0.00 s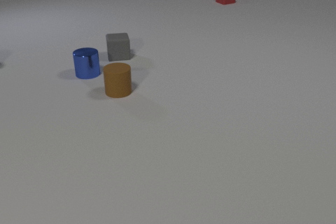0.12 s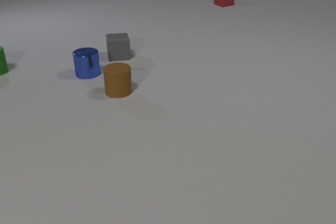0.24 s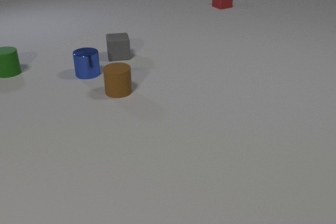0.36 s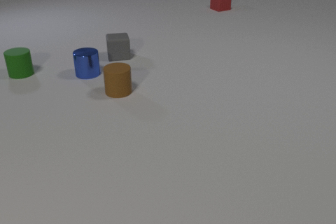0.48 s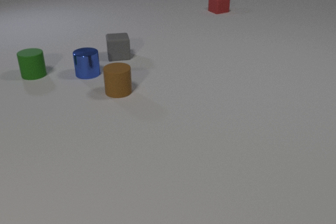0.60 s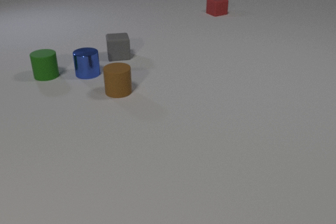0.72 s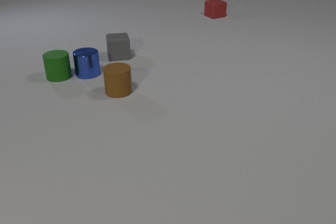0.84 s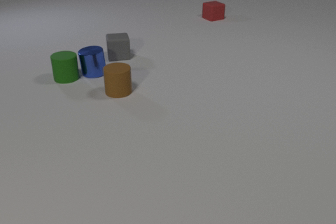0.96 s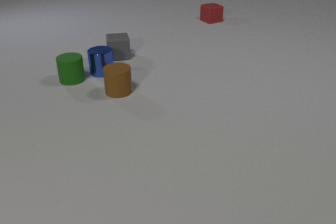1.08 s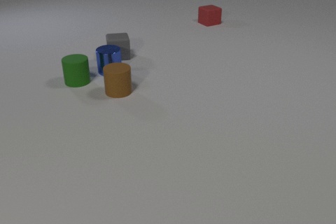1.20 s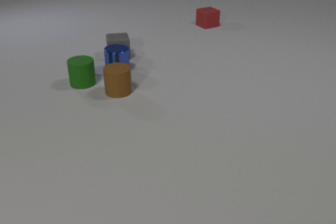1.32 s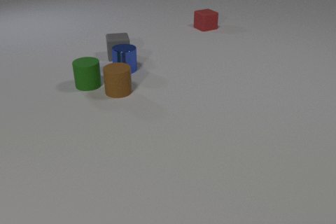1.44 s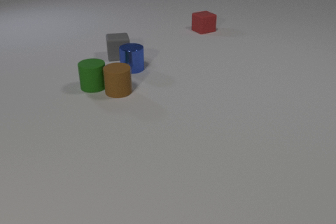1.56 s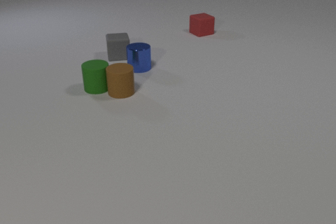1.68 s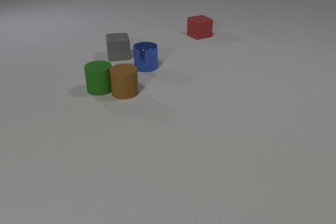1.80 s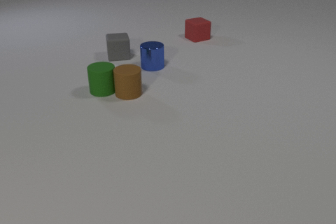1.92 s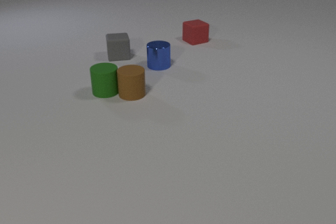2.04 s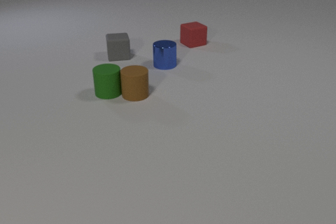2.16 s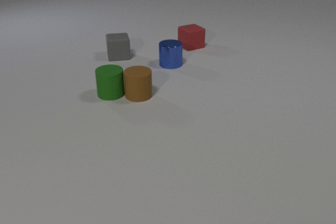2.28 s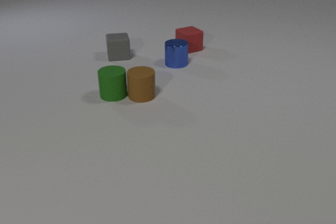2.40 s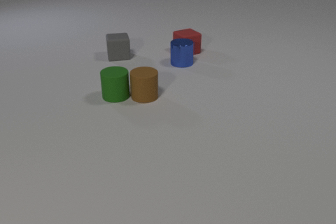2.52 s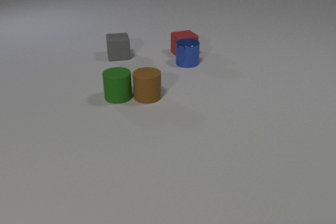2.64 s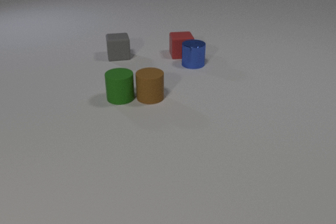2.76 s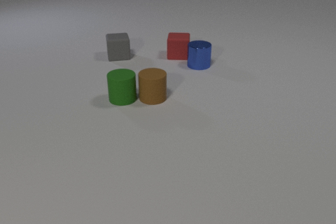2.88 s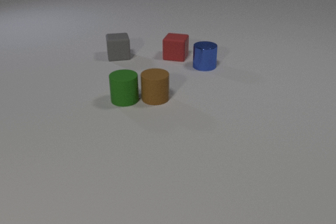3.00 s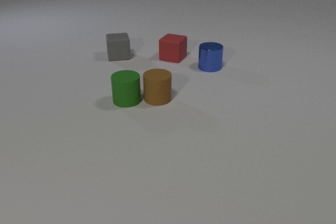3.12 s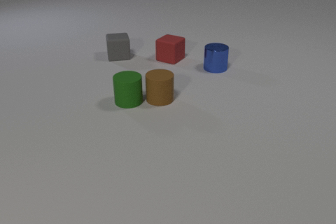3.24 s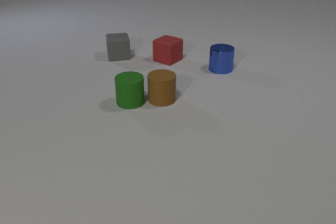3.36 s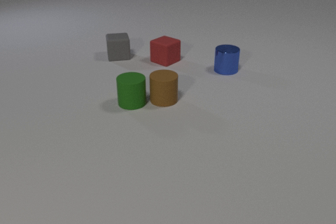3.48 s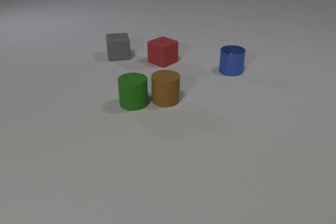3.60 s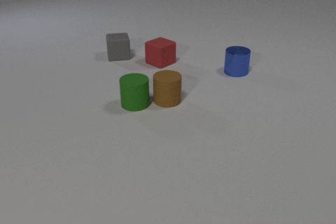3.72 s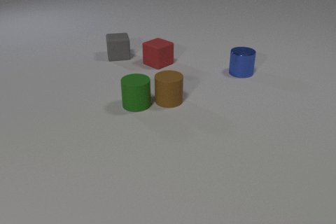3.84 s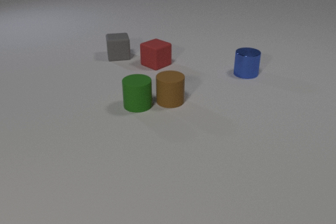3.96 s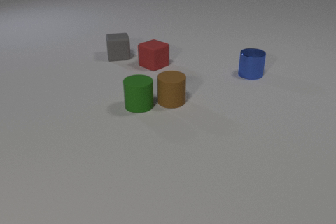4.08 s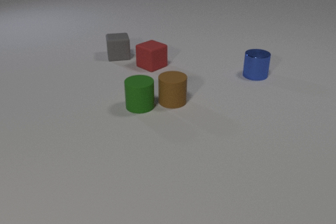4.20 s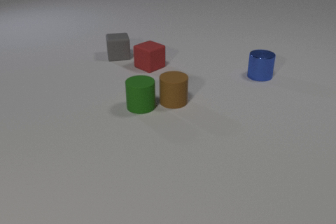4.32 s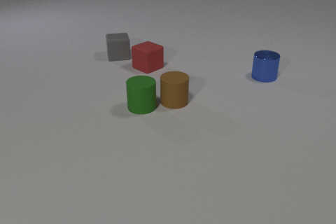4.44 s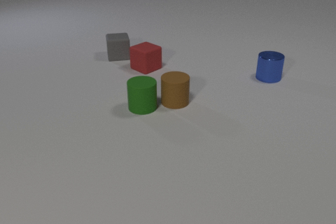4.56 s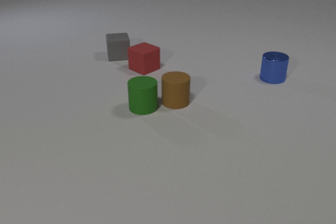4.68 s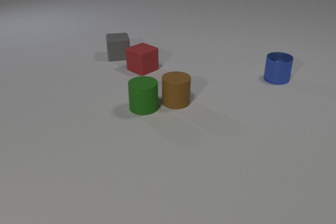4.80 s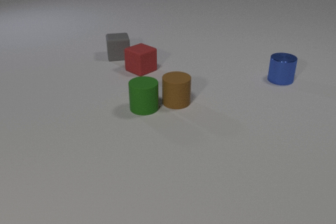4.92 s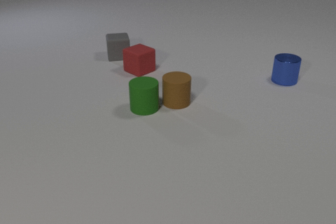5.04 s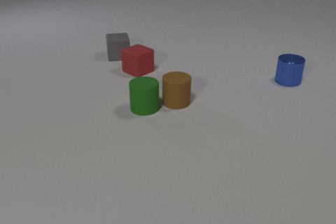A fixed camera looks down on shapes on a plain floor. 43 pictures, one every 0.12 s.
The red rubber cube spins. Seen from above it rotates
clockwise.
The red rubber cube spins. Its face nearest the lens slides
to the left.
0.00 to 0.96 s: The green rubber cylinder comes in at the left edge, slides to the right and toward the camera. The blue metal cylinder slides to the right. The red rubber cube slides toward the camera. The green rubber cylinder and the blue metal cylinder collide.
0.96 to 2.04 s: The green rubber cylinder slides toward the camera and to the right. The blue metal cylinder slides to the right. The brown rubber cylinder slides to the right and toward the camera. The red rubber cube slides toward the camera. The green rubber cylinder and the brown rubber cylinder collide.
2.04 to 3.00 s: The green rubber cylinder slides toward the camera and to the right. The blue metal cylinder slides to the right. The brown rubber cylinder slides to the right and toward the camera. The red rubber cube slides toward the camera and to the left, spins clockwise seen from above by about 60 degrees, its near face sliding to the left. The blue metal cylinder and the red rubber cube collide.
3.00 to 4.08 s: The green rubber cylinder slides to the right and toward the camera. The blue metal cylinder slides to the right. The brown rubber cylinder slides to the right. The red rubber cube slides to the left and toward the camera, spins clockwise seen from above by about 15 degrees, its near face sliding to the left.
4.08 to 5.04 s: The blue metal cylinder slides to the right. The red rubber cube slides to the left and toward the camera.
How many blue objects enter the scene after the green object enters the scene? 0.
Are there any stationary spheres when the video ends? no.
What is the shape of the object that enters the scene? cylinder.
